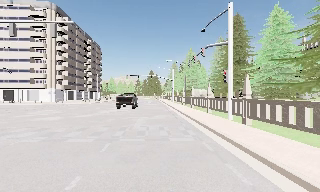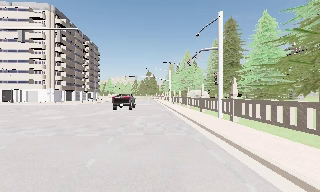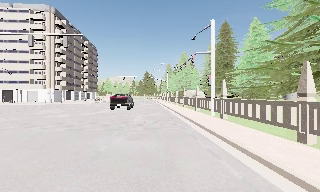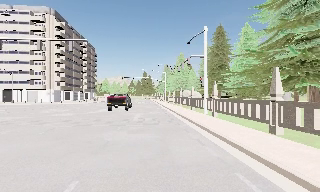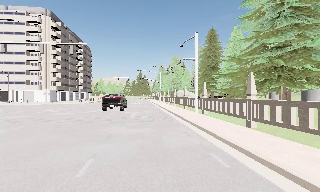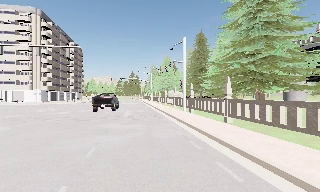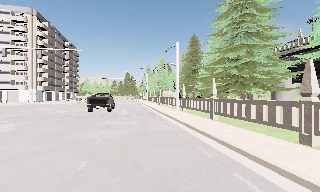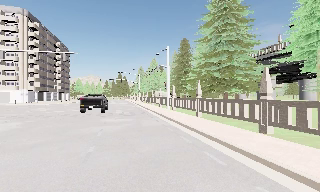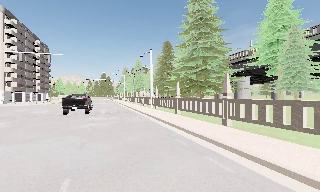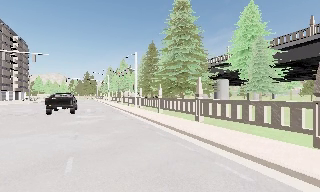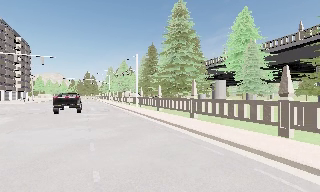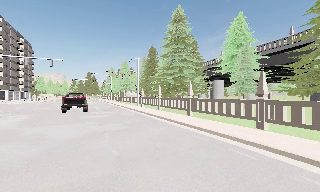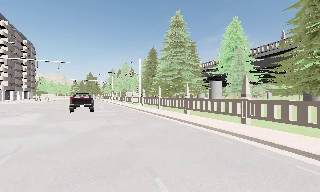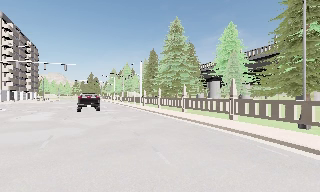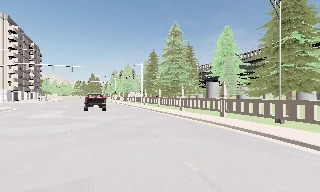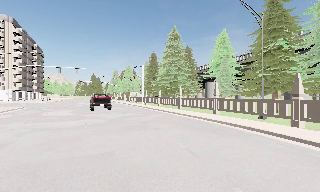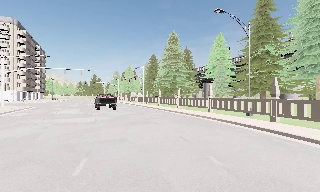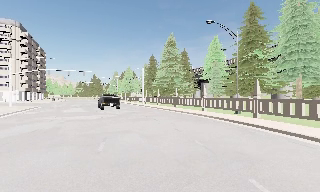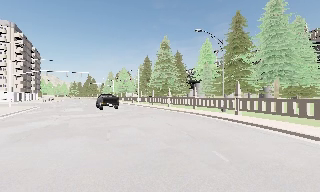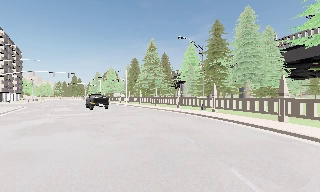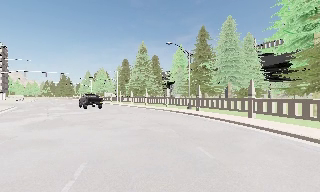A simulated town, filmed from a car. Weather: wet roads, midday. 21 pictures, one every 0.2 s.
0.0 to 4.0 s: The camera swings to its right by about 30 degrees, and the scene slides to the left. It travels backward, about 30 m.
The film runs backward here.
